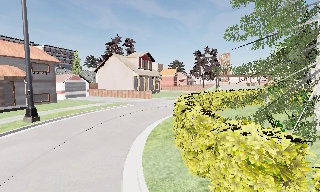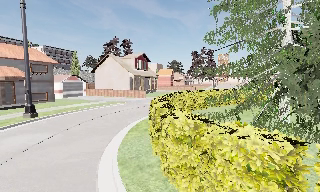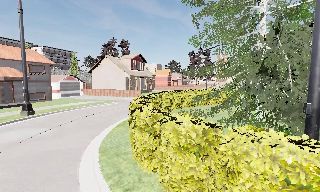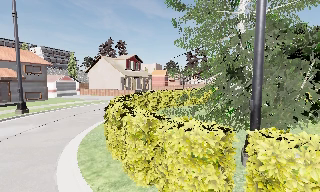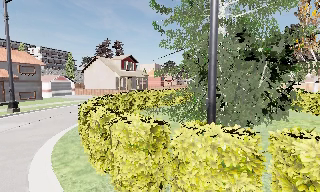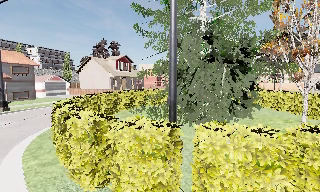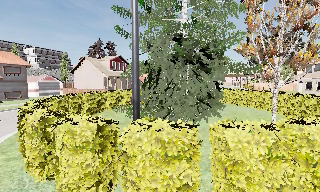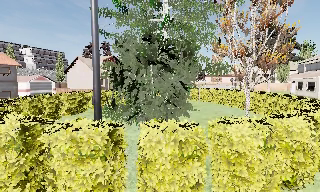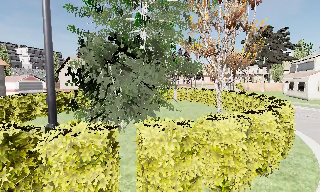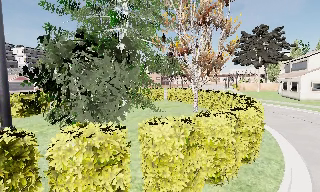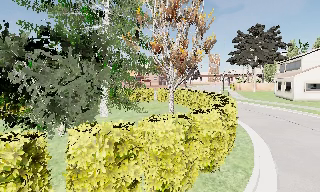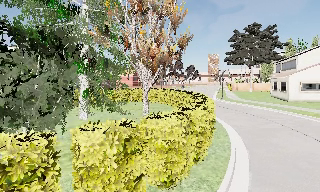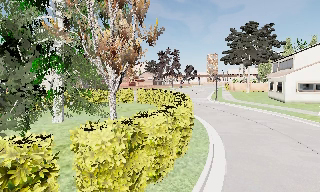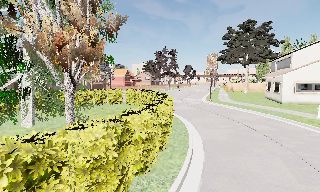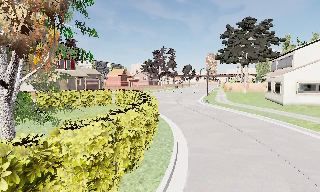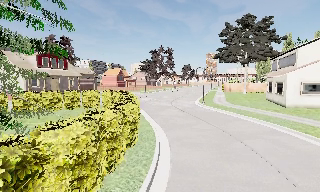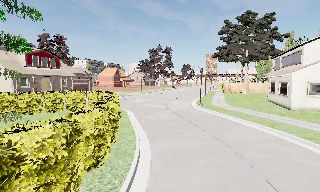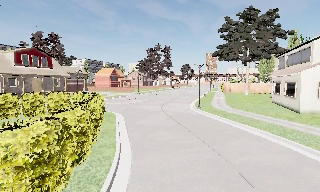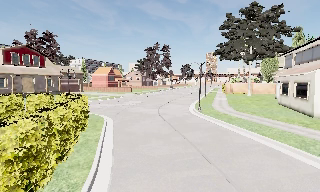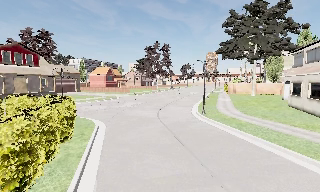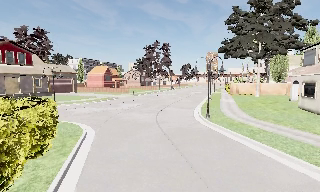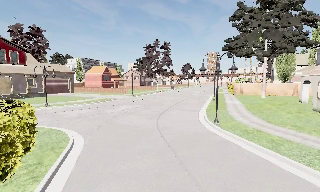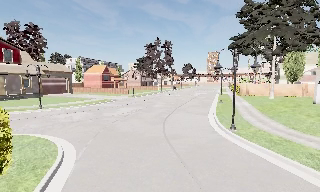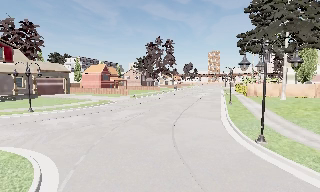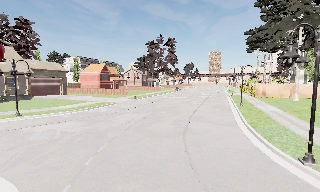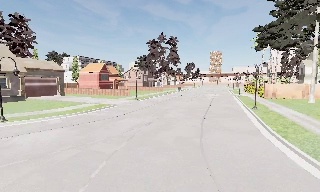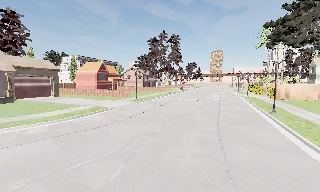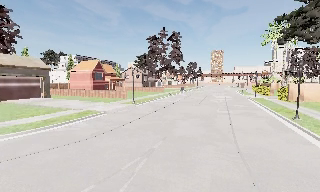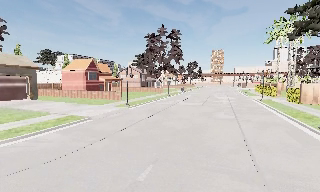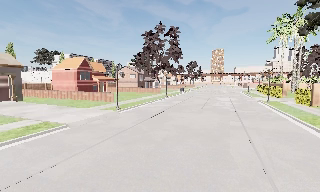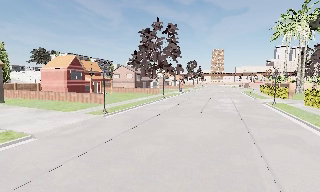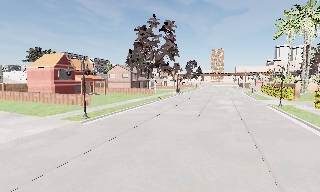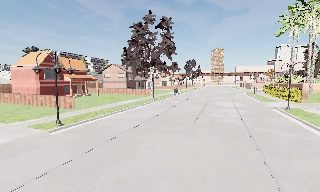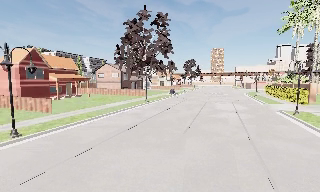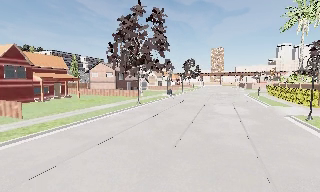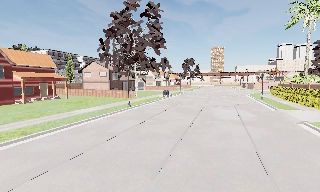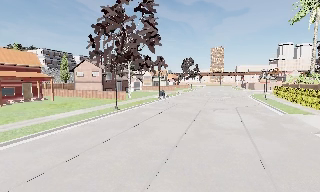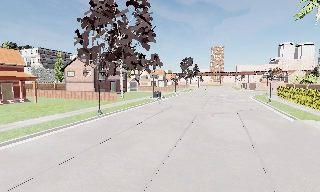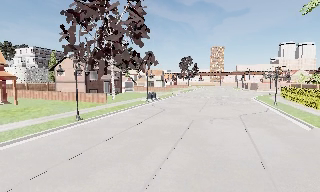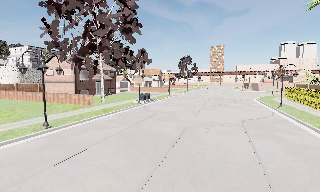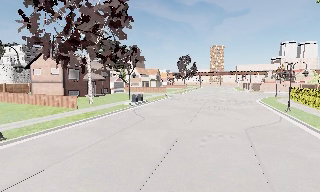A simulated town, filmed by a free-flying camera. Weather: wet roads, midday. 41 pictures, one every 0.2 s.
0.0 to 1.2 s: The camera travels to its right and backward, about 9 m, so close, fixed things drift to the left.
1.2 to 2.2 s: The camera travels to its right, about 8 m, so close, fixed things drift to the left.
2.2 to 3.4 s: The camera travels forward and to its right, about 10 m, so what stands in front looms larger.
3.4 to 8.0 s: The camera travels forward, about 45 m, so what stands in front looms larger.
The film runs forward here.
